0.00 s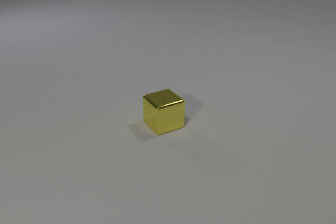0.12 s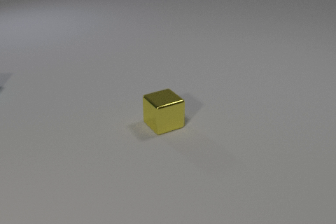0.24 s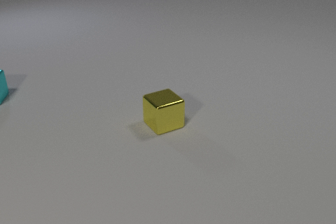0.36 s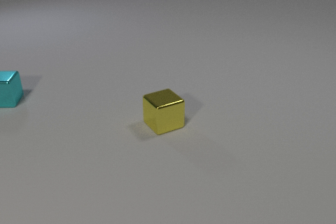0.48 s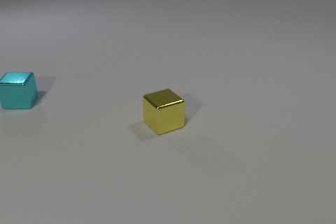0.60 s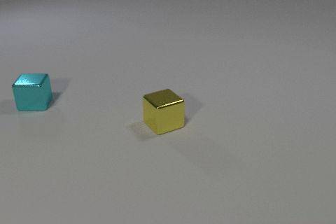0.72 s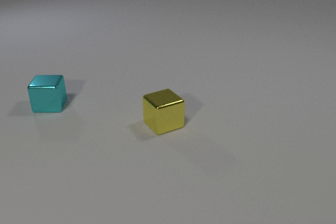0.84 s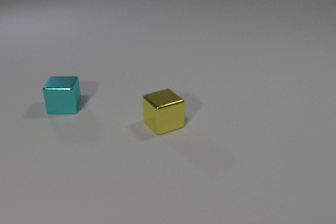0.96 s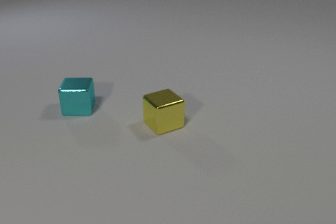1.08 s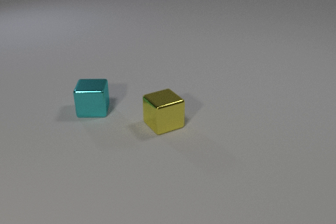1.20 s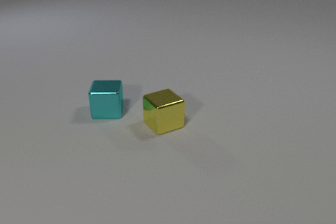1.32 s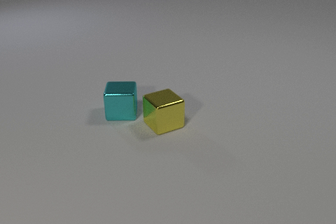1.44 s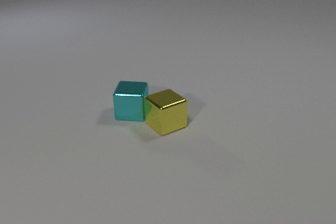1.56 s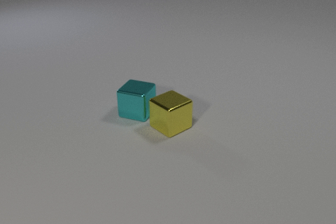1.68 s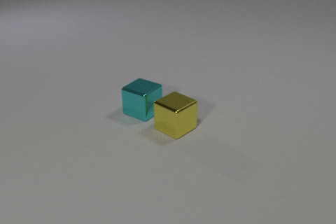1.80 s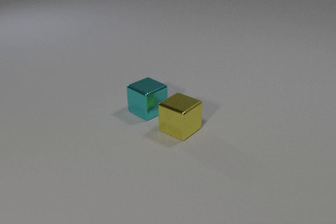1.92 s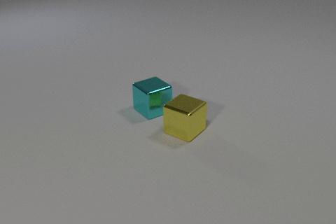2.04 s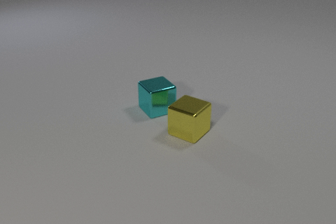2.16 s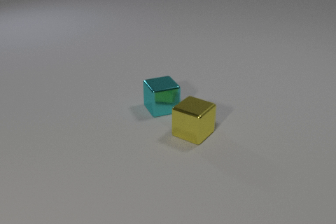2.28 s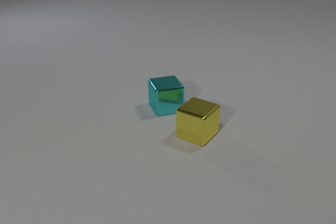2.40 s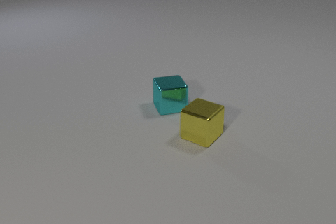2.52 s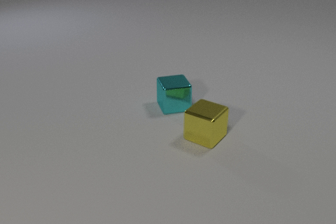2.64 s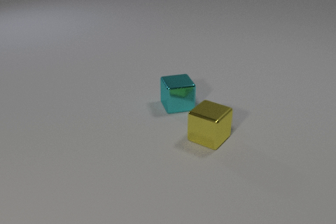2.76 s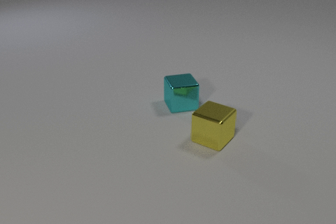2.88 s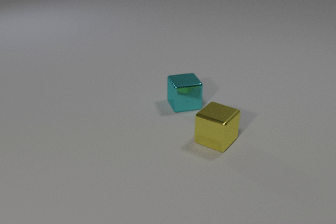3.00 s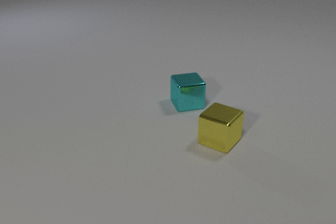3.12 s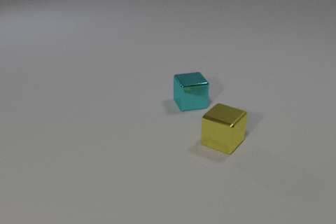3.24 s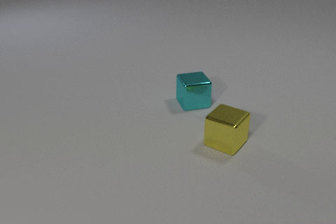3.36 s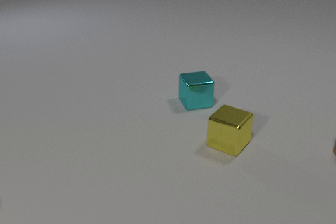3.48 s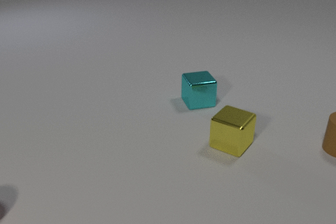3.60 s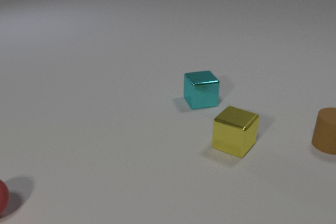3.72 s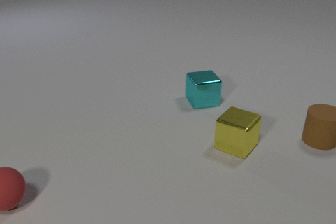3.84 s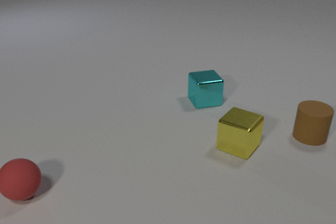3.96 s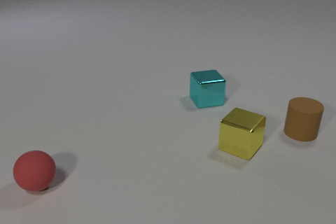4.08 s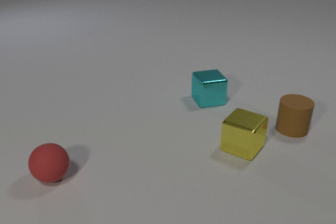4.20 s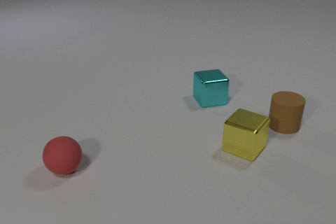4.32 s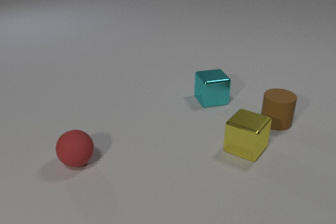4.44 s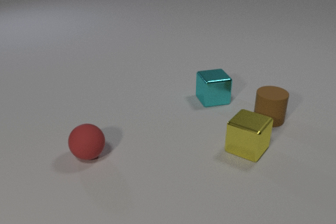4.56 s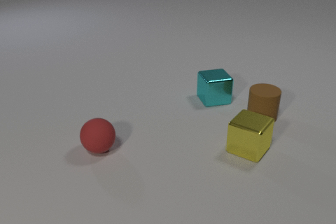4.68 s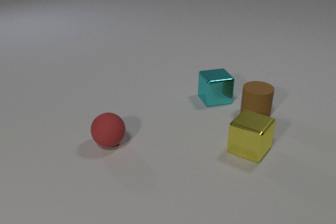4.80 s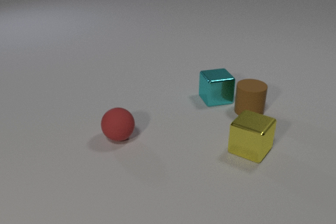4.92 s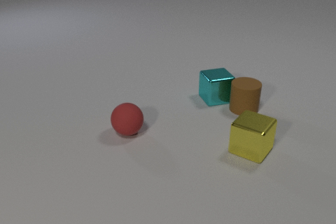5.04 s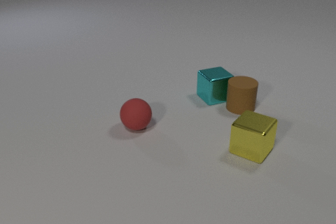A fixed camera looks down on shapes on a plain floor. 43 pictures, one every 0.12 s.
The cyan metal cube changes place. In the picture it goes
to the right.
The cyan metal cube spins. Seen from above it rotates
clockwise.
0.00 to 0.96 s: The cyan metal cube comes in at the left edge, slides to the right and toward the camera.
0.96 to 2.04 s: The cyan metal cube slides to the right, spins so that its near face slides to the left, clockwise seen from above. The yellow metal cube slides to the right and toward the camera, spins counterclockwise seen from above by about 30 degrees, its near face sliding to the right. The cyan metal cube and the yellow metal cube collide.
2.04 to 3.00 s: The cyan metal cube slides to the right. The yellow metal cube slides to the right and toward the camera.
3.00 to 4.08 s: The cyan metal cube slides to the right and away from the camera. The yellow metal cube slides to the right. The brown rubber cylinder comes in at the right edge, slides to the left and away from the camera. The red rubber sphere comes in at the left edge, rolls to the right and away from the camera.
4.08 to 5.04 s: The cyan metal cube slides away from the camera and to the right. The yellow metal cube slides to the right. The brown rubber cylinder slides to the left and away from the camera. The red rubber sphere rolls to the right and away from the camera. The cyan metal cube and the brown rubber cylinder collide.
How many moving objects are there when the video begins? 0.
Are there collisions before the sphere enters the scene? yes.
Are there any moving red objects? yes.
